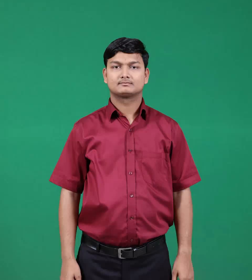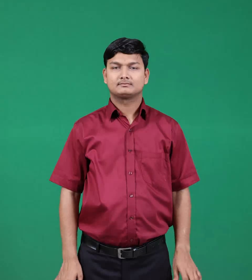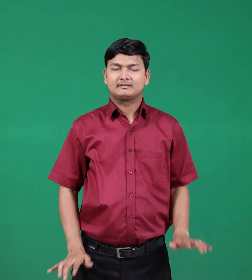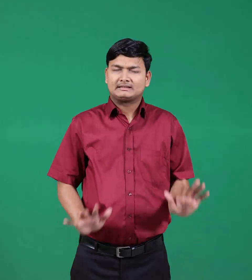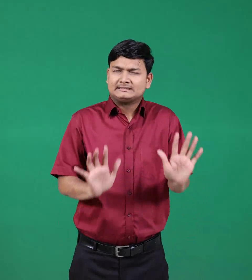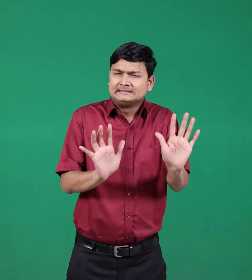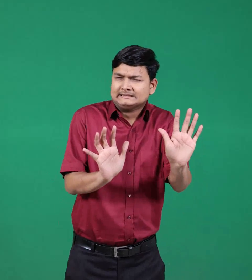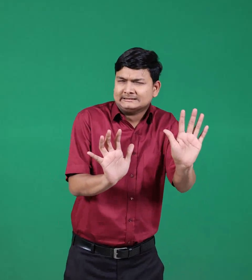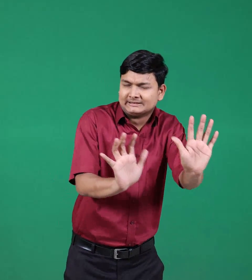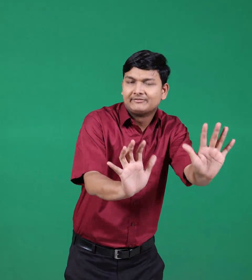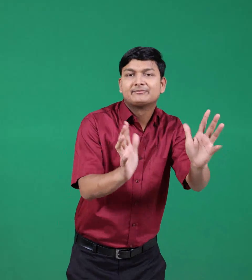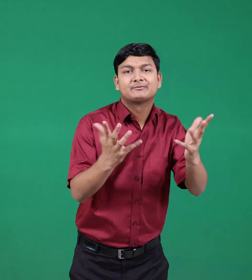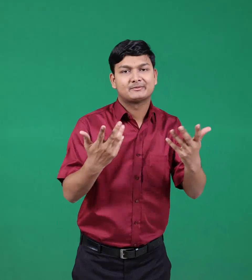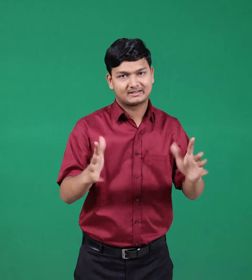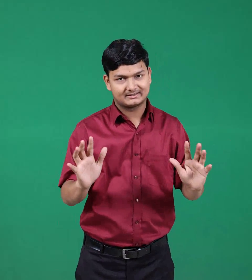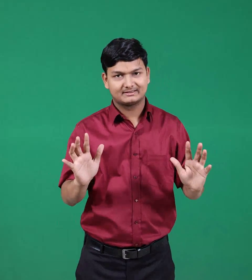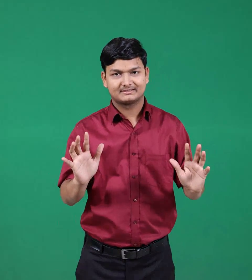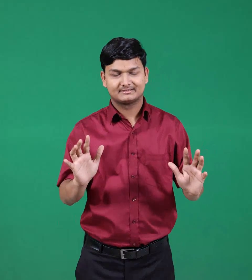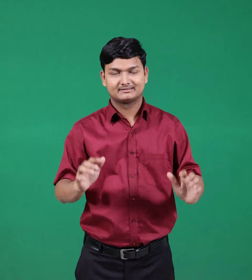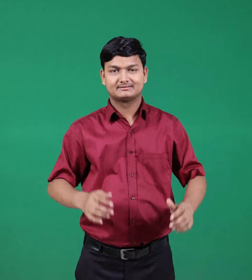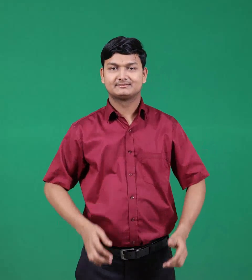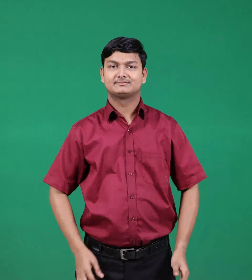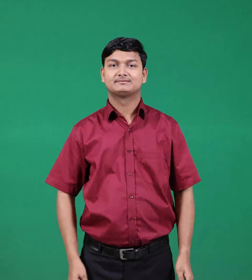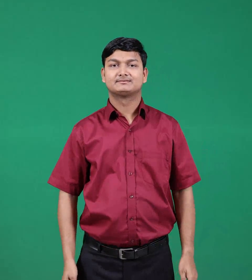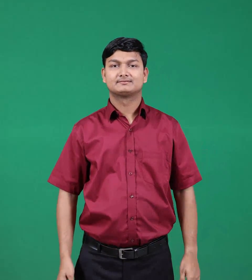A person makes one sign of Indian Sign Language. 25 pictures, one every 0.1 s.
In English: pushed
